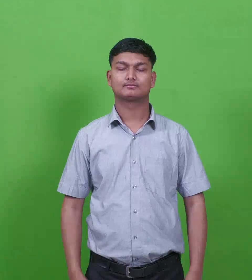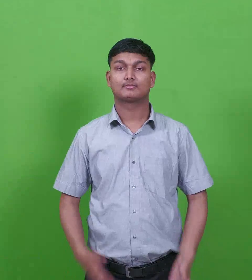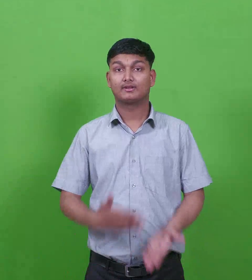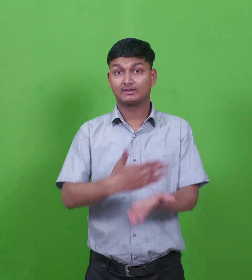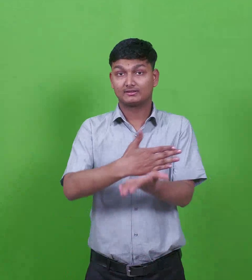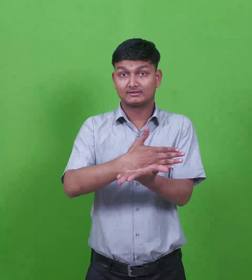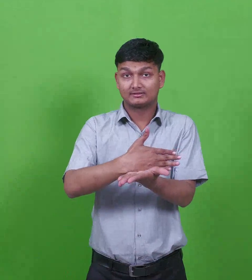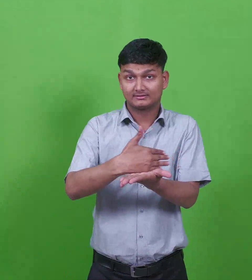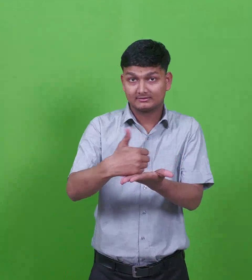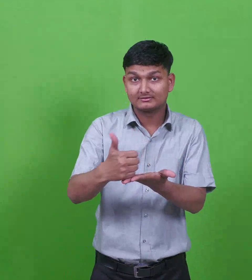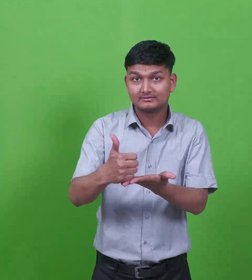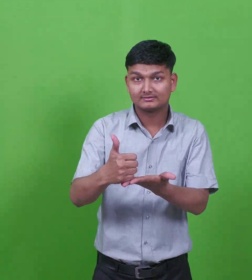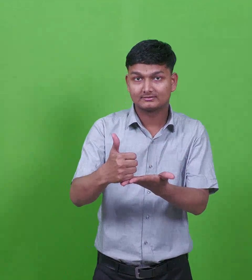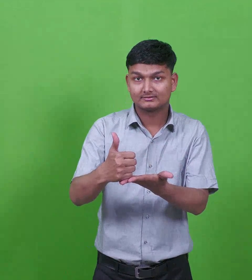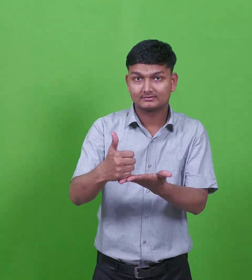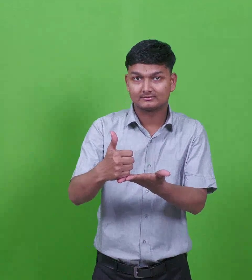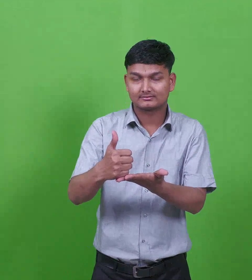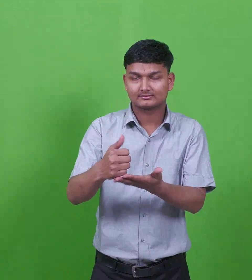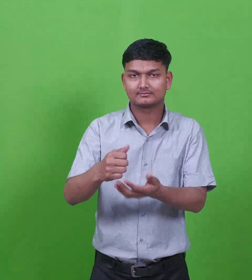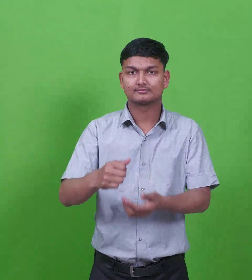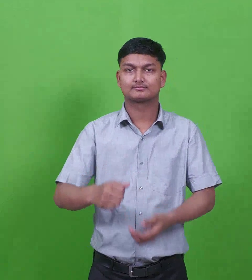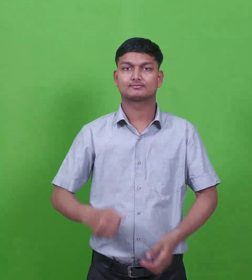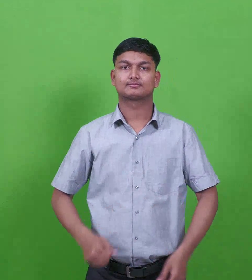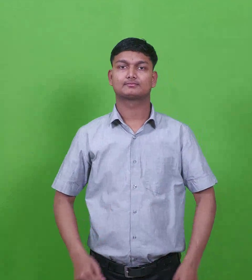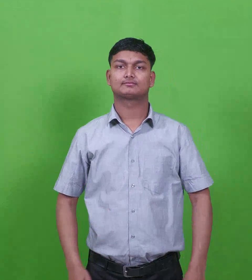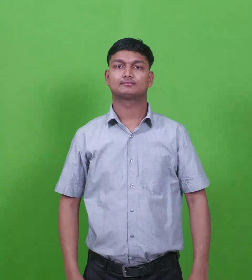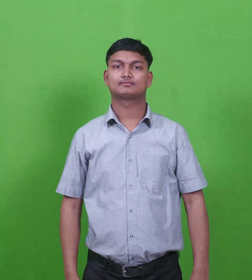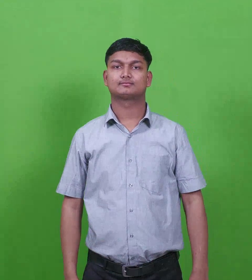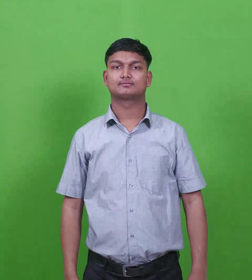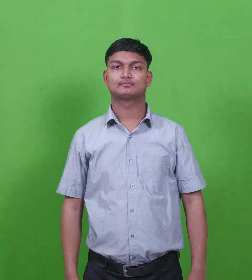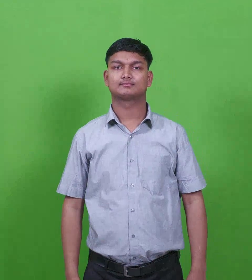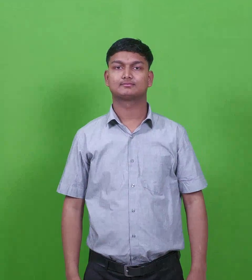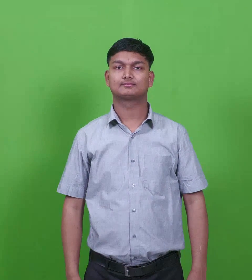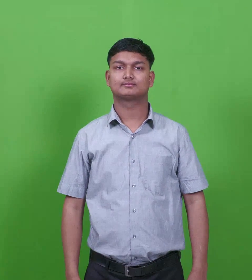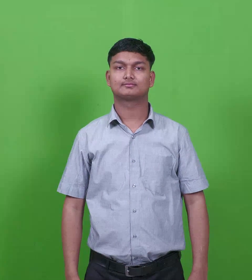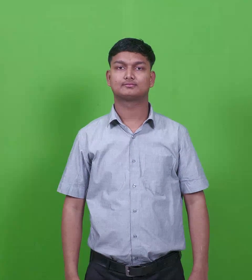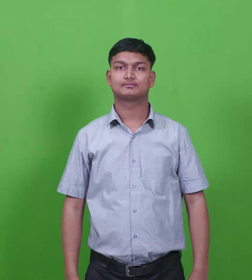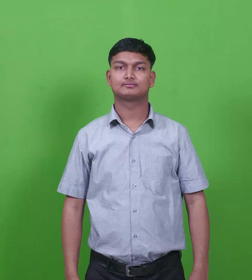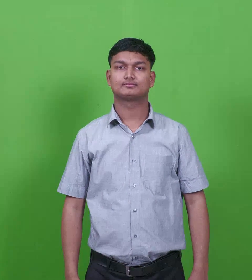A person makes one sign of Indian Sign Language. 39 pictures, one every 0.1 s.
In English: bethphage
